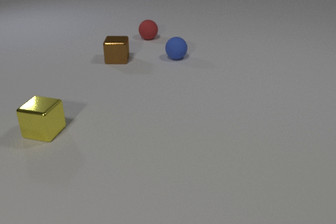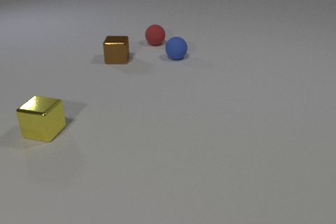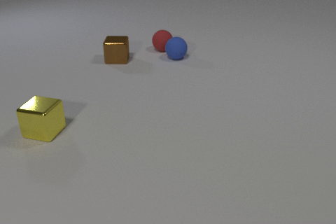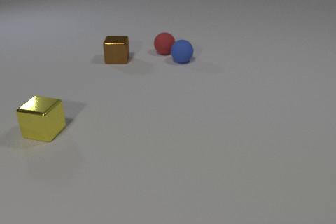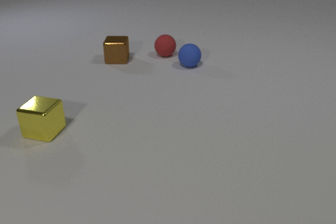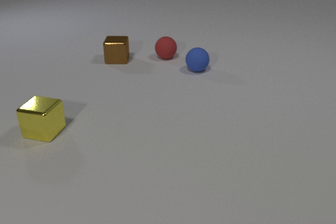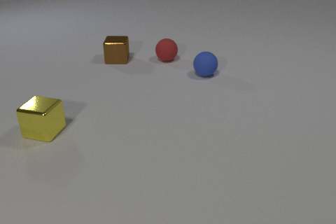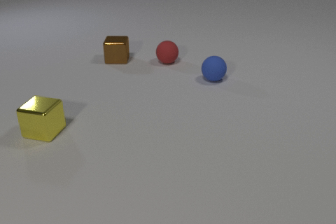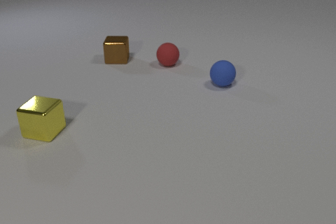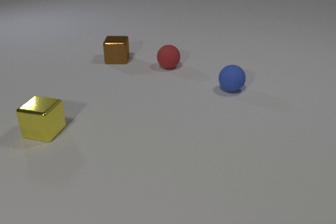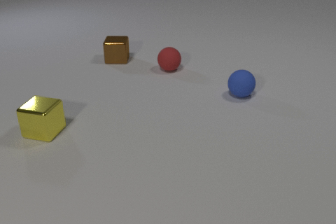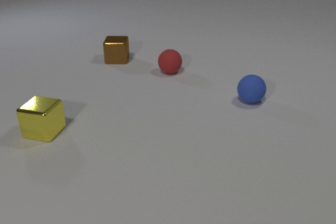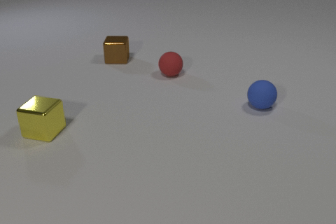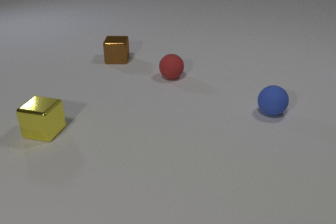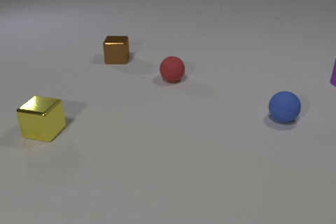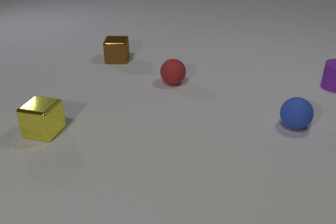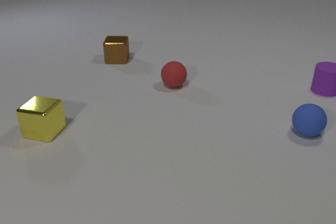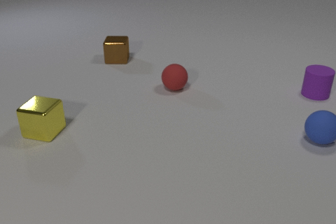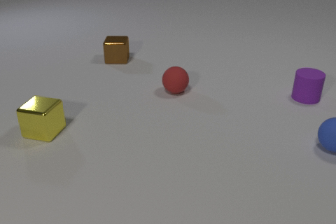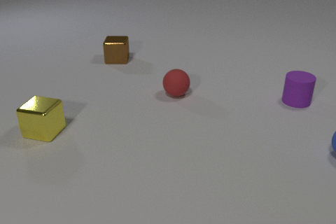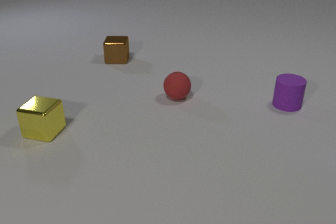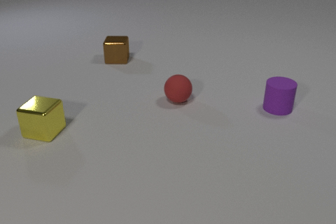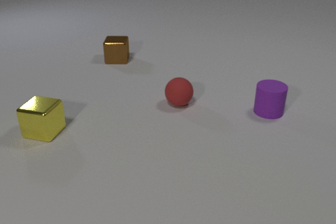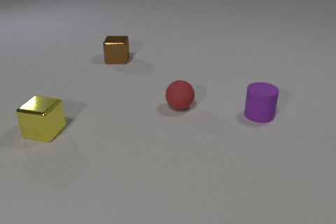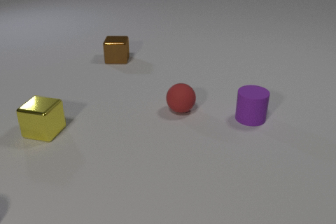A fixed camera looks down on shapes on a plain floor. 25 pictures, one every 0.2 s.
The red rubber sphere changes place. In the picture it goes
toward the camera.
0.0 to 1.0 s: The red rubber sphere rolls toward the camera. The blue rubber sphere rolls toward the camera and to the right. The red rubber sphere and the blue rubber sphere collide.
1.0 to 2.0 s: The red rubber sphere rolls toward the camera. The blue rubber sphere rolls toward the camera and to the right.
2.0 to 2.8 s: The red rubber sphere rolls toward the camera. The blue rubber sphere rolls to the right and toward the camera. The purple rubber cylinder comes in at the right edge, slides toward the camera.
2.8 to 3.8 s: The red rubber sphere rolls toward the camera. The blue rubber sphere rolls to the right and toward the camera. The purple rubber cylinder slides toward the camera and to the left.
3.8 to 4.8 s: The red rubber sphere rolls toward the camera. The blue rubber sphere leaves at the right edge. The purple rubber cylinder slides toward the camera and to the left.
How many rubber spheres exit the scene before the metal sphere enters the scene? 1.
Are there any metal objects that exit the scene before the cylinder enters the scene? no.
How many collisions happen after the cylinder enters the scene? 0.
